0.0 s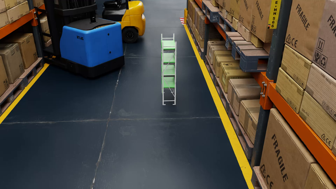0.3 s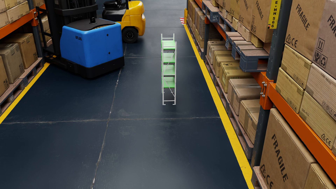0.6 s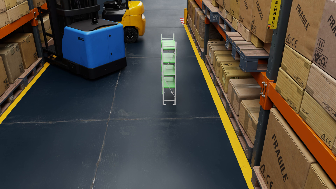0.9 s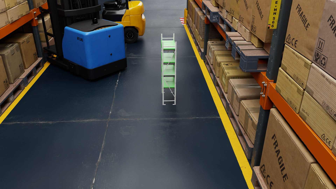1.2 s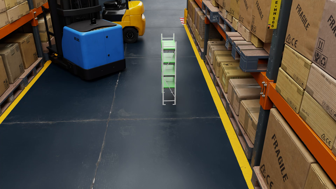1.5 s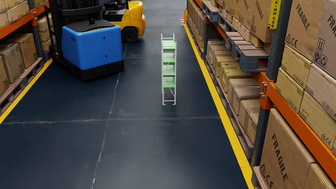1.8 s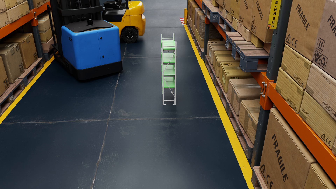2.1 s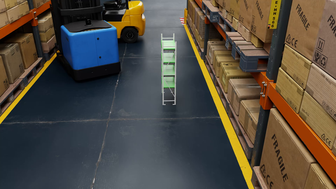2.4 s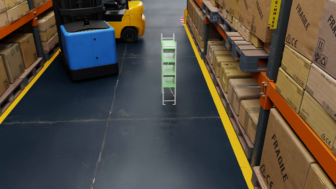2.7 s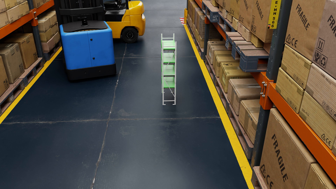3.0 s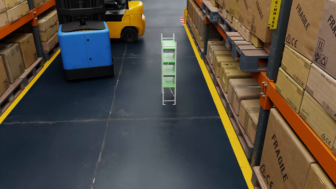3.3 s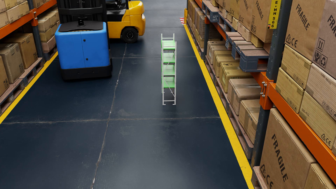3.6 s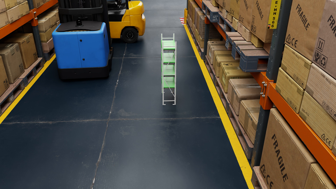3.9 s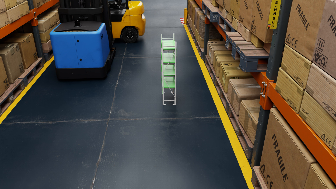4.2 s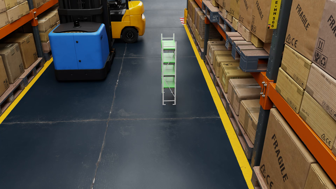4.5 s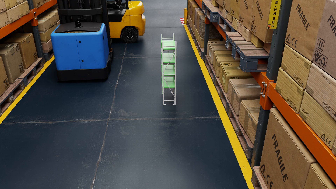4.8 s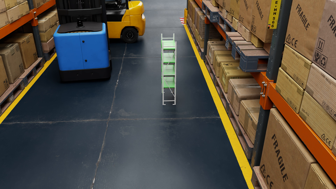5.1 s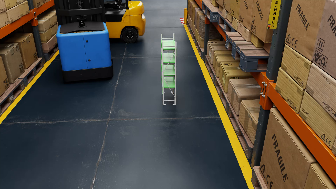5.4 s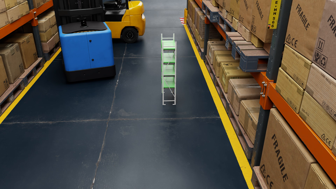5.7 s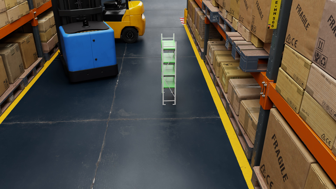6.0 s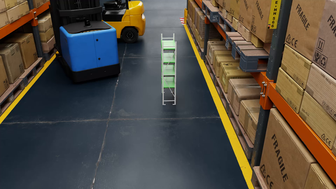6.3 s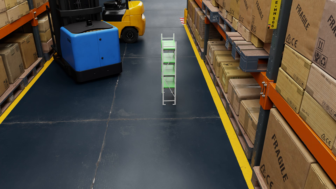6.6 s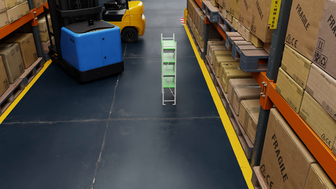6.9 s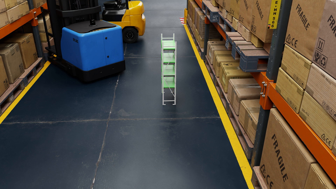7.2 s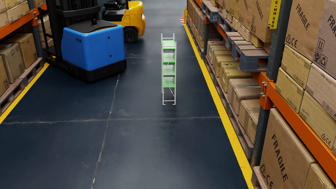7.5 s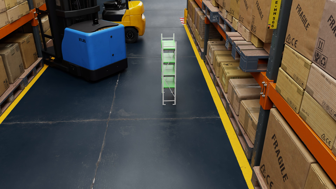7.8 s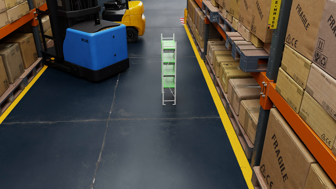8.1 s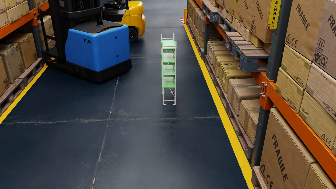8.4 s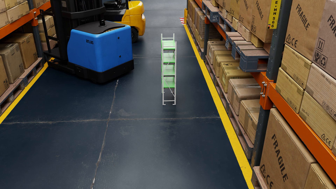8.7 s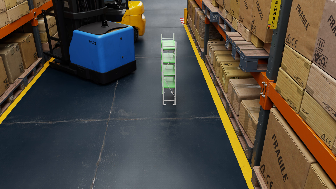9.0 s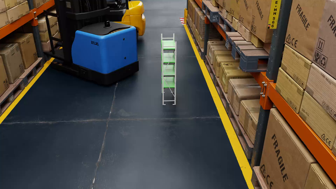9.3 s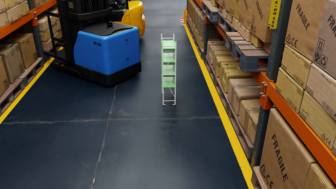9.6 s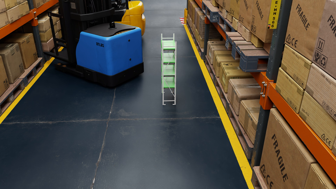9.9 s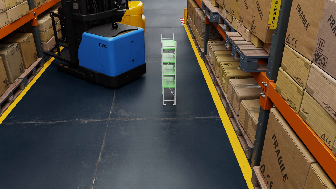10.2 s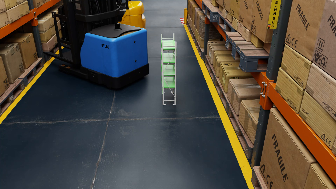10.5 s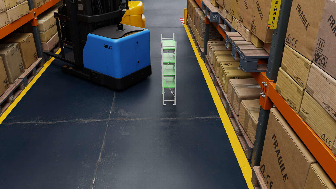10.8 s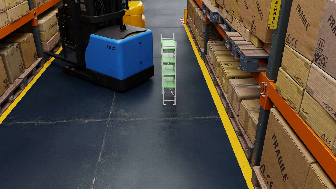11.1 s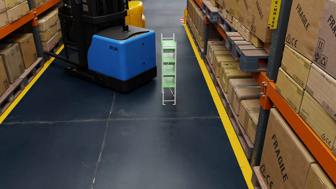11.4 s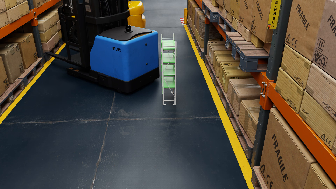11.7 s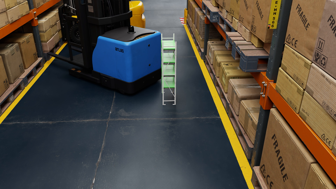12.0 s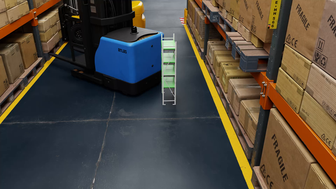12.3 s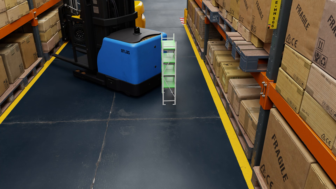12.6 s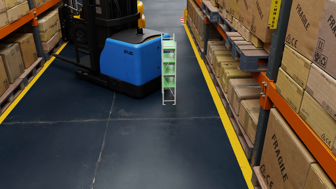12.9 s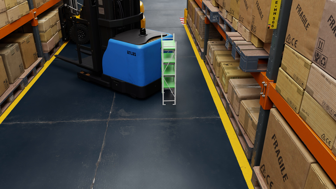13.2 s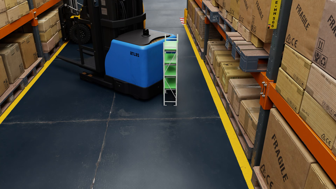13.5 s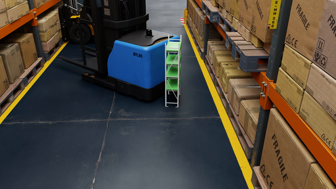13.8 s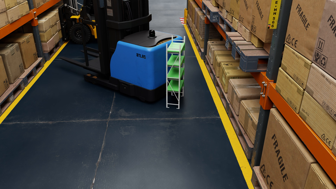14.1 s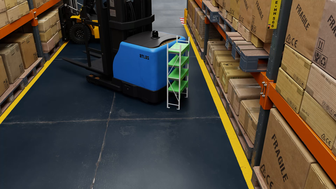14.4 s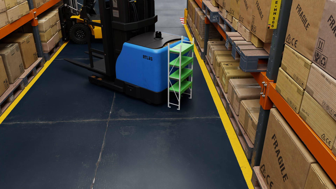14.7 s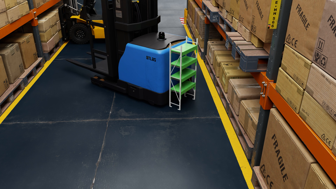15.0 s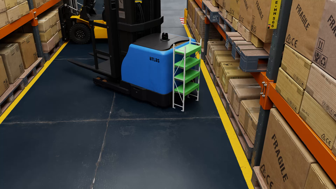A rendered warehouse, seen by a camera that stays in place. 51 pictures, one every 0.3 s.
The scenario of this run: A forklift runs into an object in its way.
